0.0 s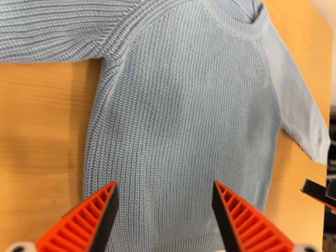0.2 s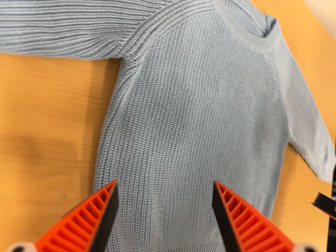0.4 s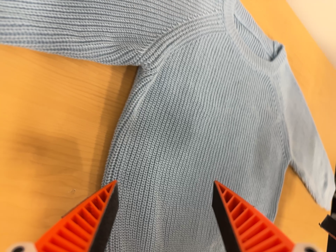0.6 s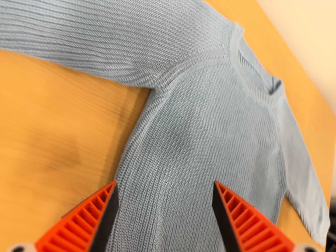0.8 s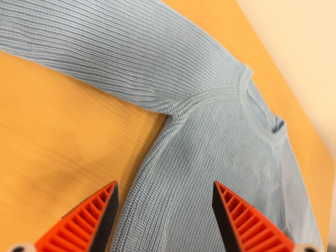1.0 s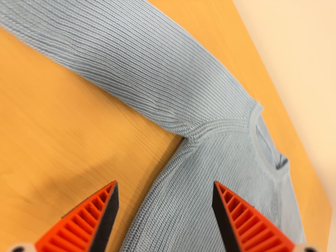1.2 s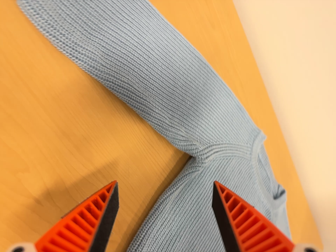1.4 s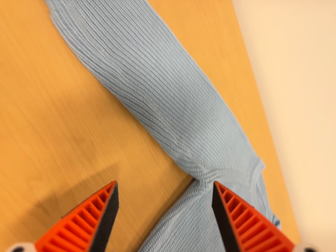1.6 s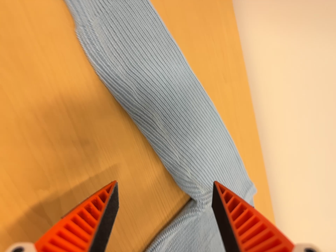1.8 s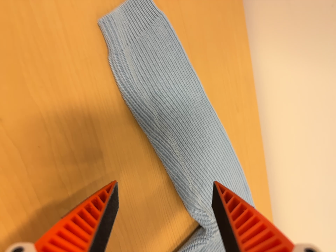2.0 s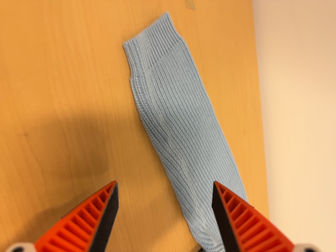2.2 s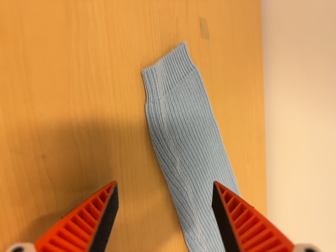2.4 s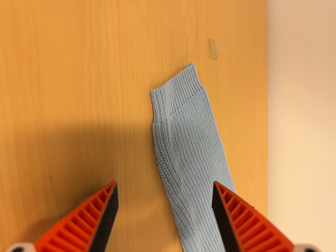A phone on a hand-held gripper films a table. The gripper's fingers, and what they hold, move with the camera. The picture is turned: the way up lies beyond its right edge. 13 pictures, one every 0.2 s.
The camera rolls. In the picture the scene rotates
clockwise.
The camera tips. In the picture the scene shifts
downward.
0.0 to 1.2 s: The camera travels to its left, backward and toward the bottom of its view, about 14 cm, so close, fixed things drift to the right. Its aim tips toward the top of its view by about 35 degrees, and the scene shifts downward. It rolls about its line of sight by about 30 degrees, and the scene rotates clockwise.
1.2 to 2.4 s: The camera travels to its left and toward the top of its view, about 10 cm. Its aim tips toward the top of its view by about 20 degrees, and the scene shifts downward. It rolls about its line of sight by about 25 degrees, and the scene rotates clockwise.
The film runs forward here.
